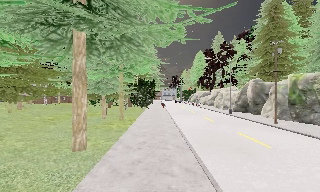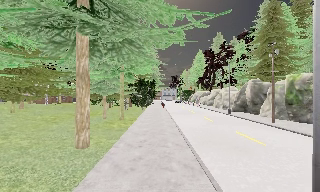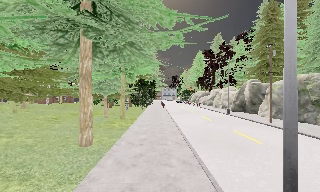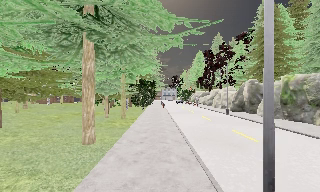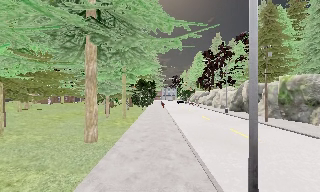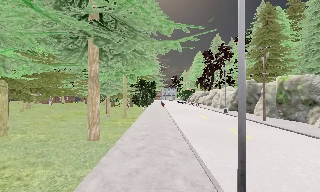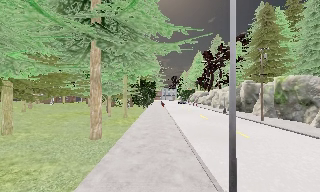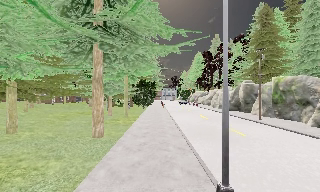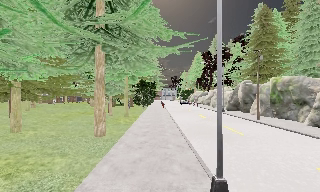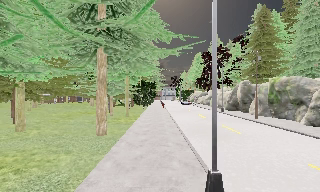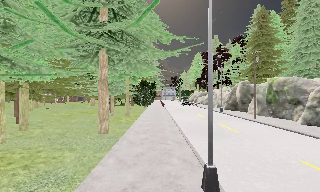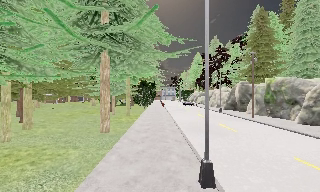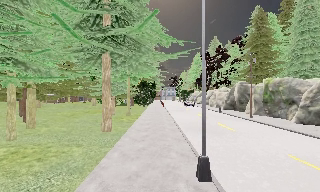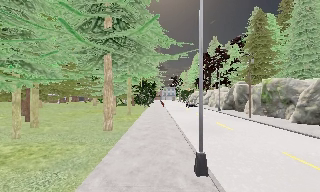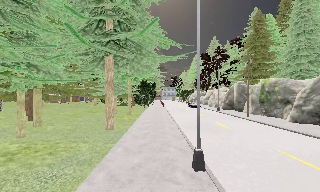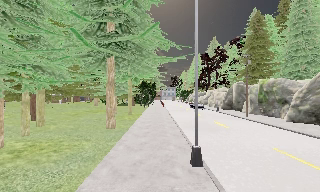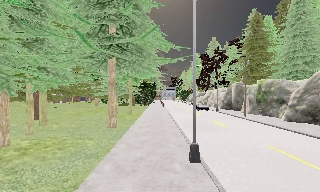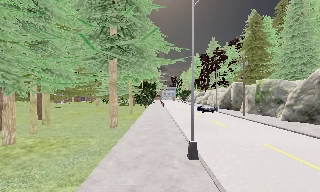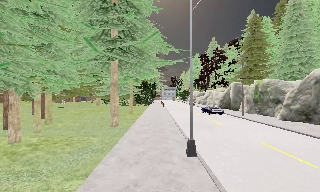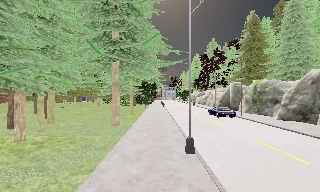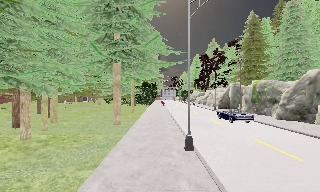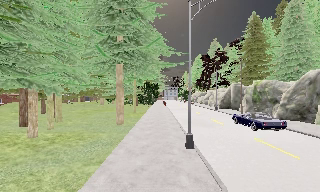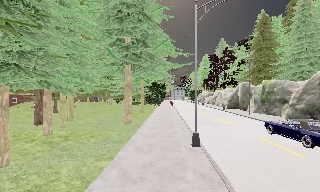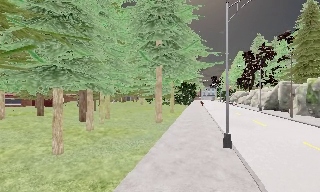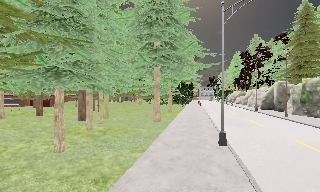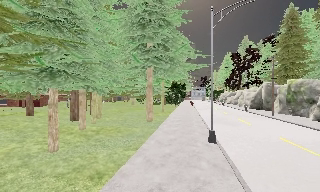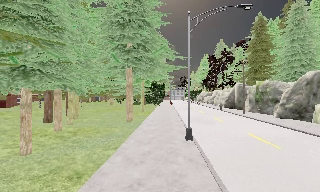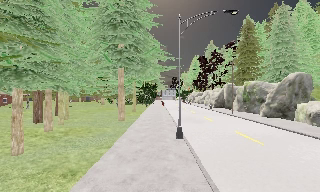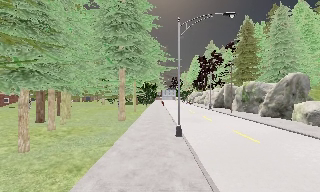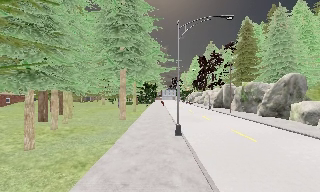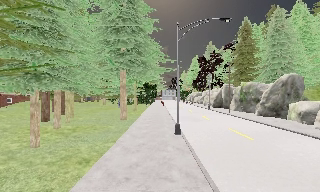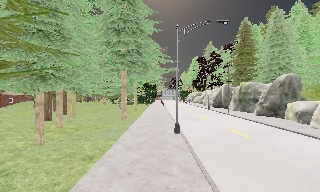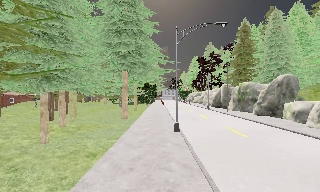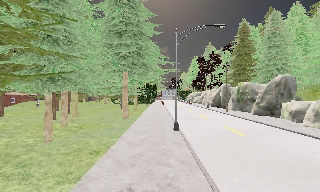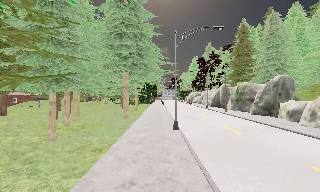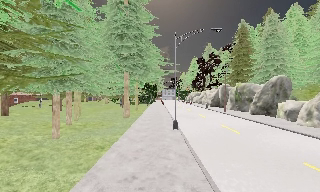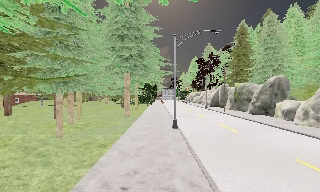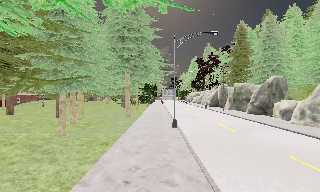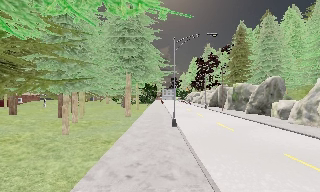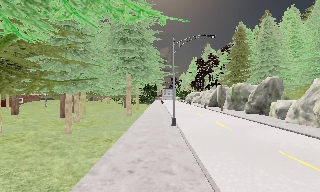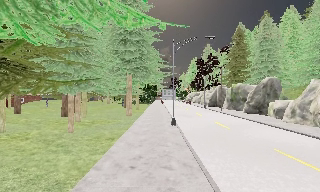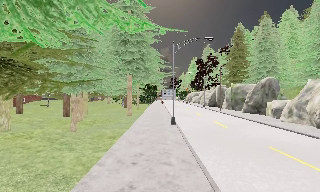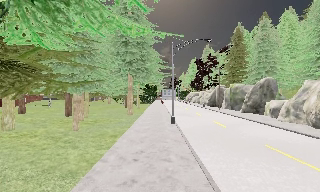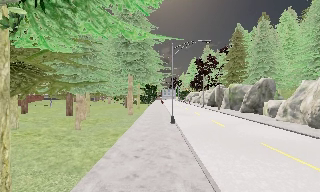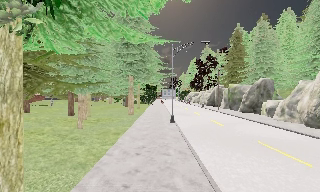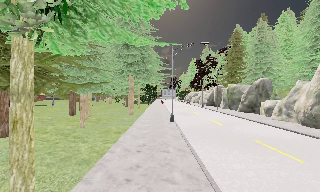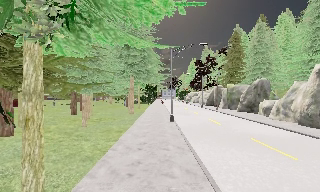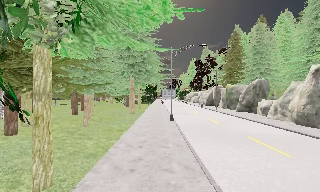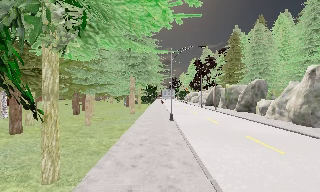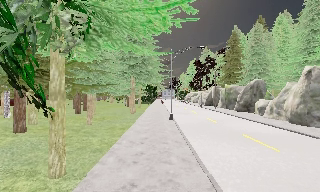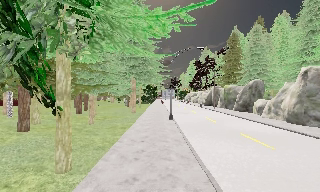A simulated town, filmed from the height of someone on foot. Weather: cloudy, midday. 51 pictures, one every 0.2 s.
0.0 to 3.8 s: The camera travels backward, about 6 m, so what stands in front gets smaller.
3.8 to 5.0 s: The camera pans to its left, which is counterclockwise from overhead, by about 10 degrees. It travels backward, about 2 m, so what stands in front gets smaller.
5.0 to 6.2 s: The camera swings to its right by about 10 degrees, and the scene slides to the left. It travels backward, about 2 m, so what stands in front gets smaller.
6.2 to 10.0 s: The camera travels backward, about 6 m, so what stands in front gets smaller.
The film runs backward here.
